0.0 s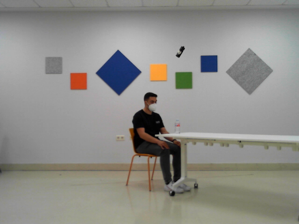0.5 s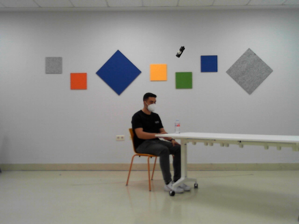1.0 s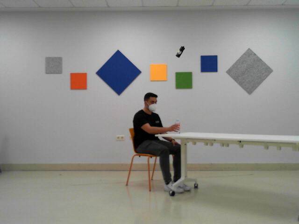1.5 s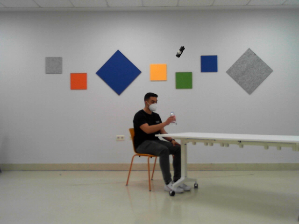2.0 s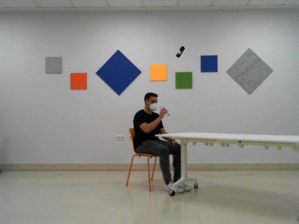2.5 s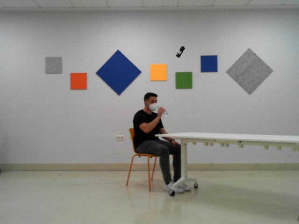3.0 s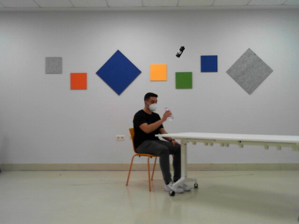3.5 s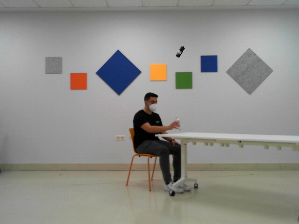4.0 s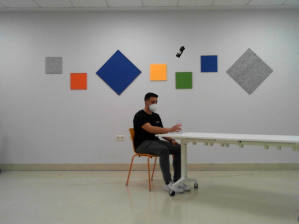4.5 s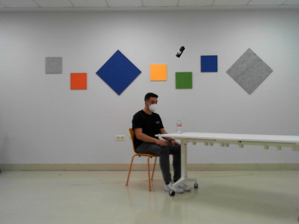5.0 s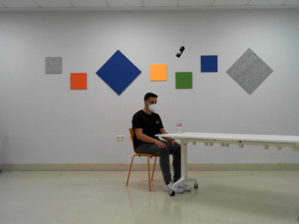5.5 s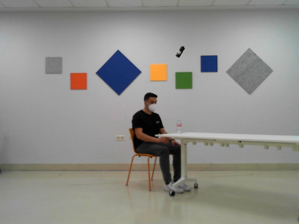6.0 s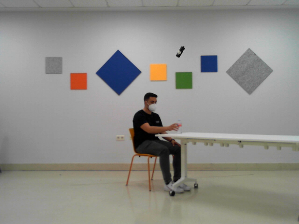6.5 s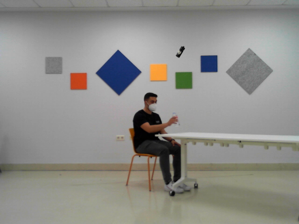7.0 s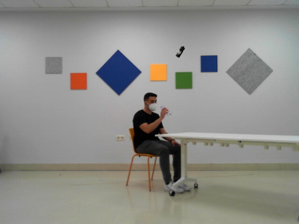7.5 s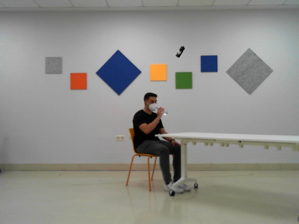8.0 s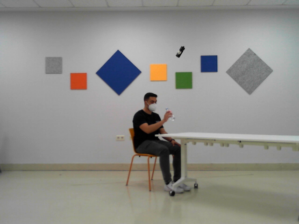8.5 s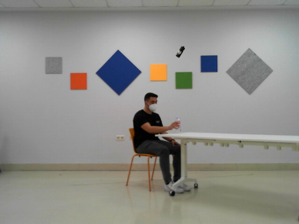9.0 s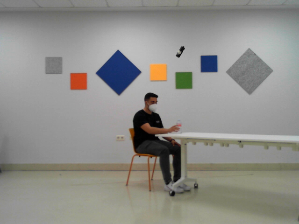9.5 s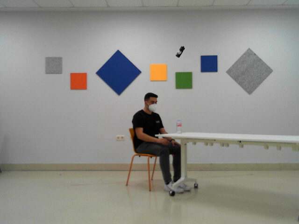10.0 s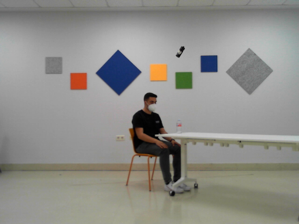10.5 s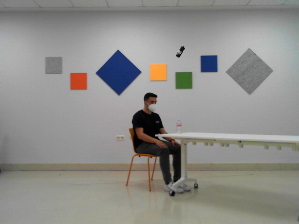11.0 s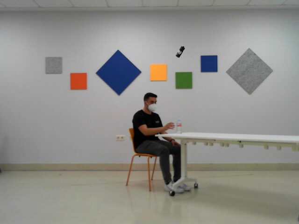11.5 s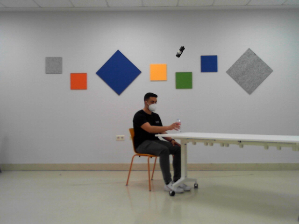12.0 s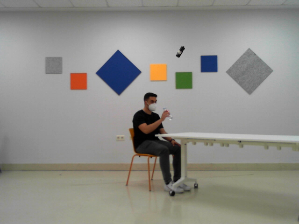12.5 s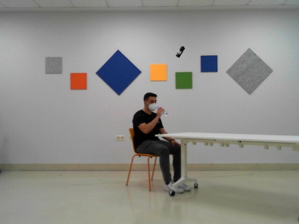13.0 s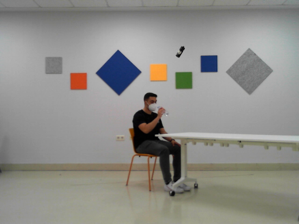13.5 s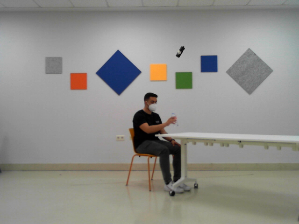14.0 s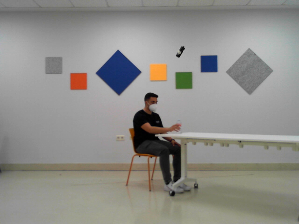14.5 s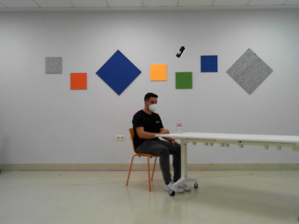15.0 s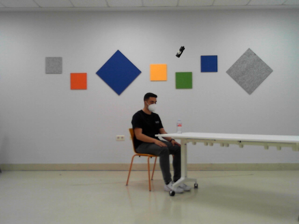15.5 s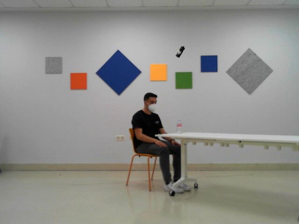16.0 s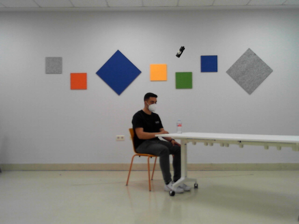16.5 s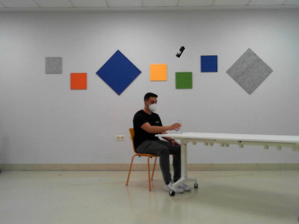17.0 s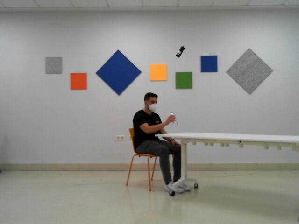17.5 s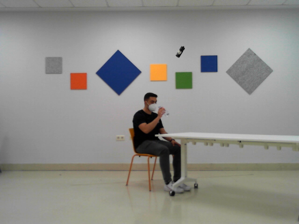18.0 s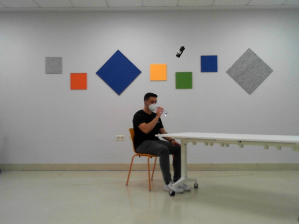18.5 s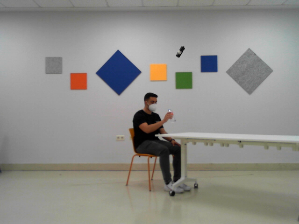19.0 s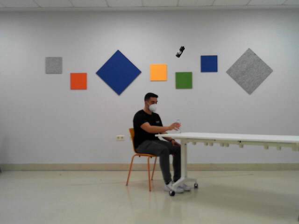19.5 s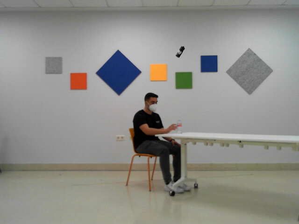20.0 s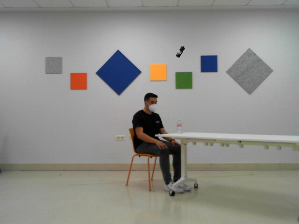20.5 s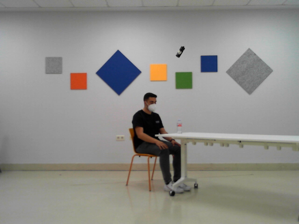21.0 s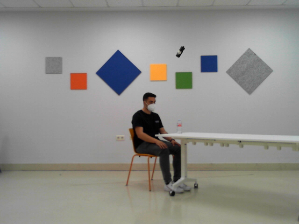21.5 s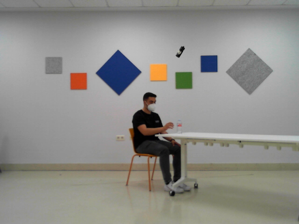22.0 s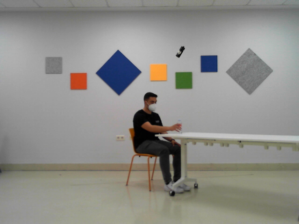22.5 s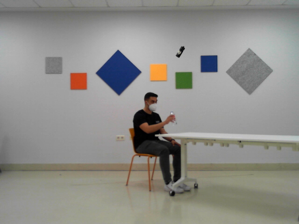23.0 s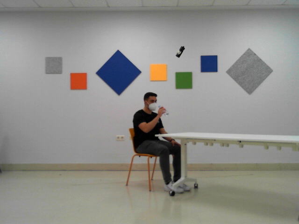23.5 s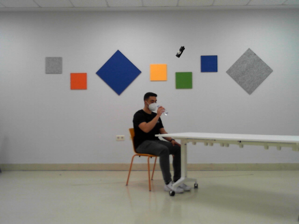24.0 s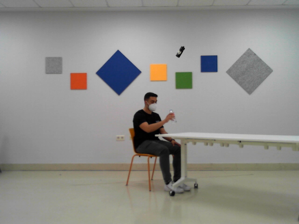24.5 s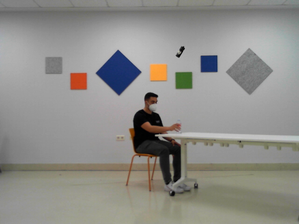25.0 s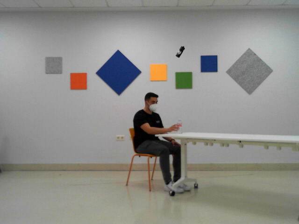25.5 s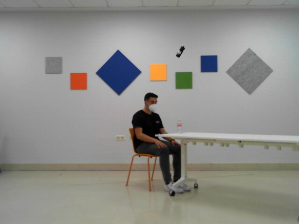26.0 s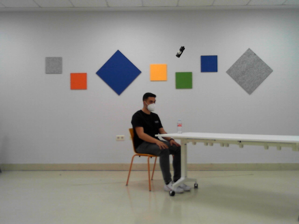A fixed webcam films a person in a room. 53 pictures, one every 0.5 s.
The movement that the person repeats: Drink from a bottle, right hand.
